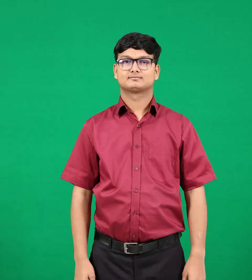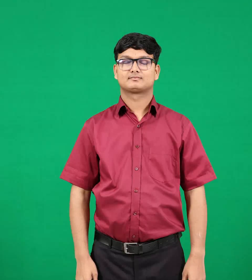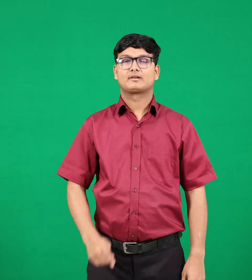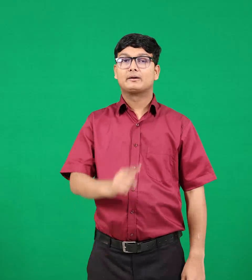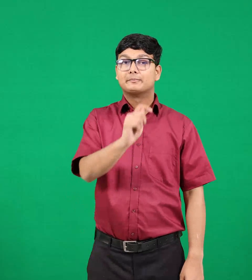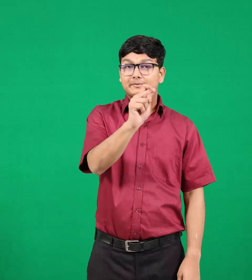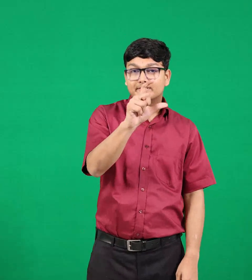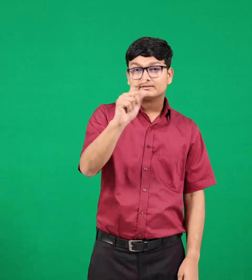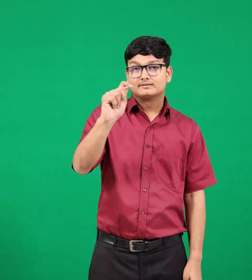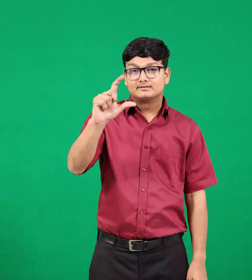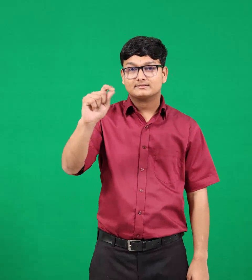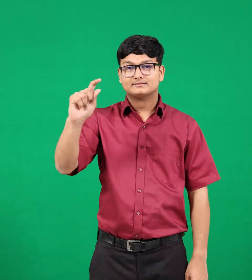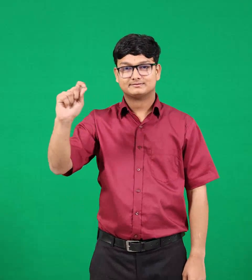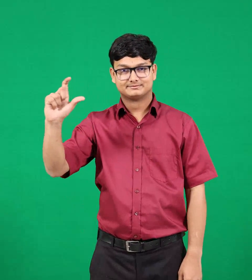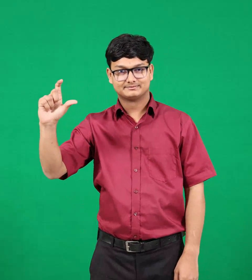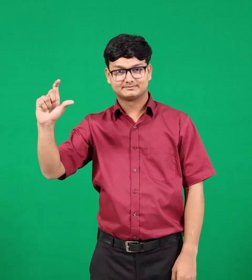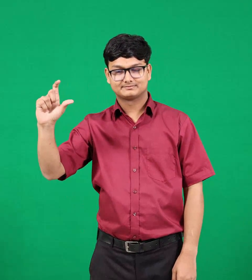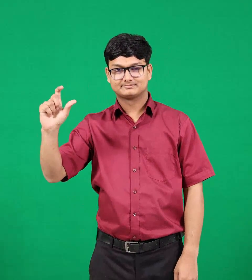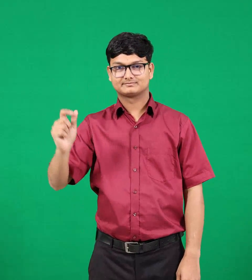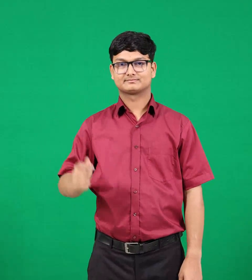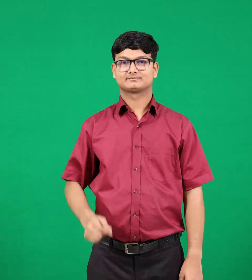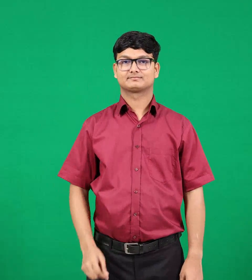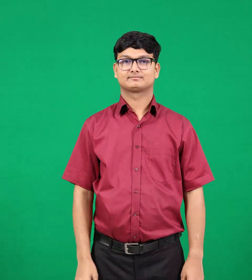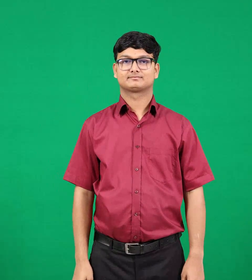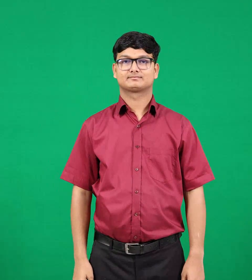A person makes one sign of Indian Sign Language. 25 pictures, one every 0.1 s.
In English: capitals
